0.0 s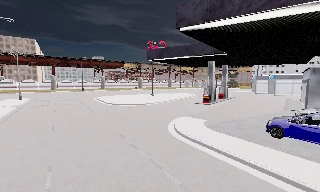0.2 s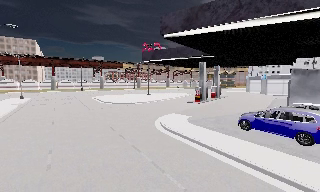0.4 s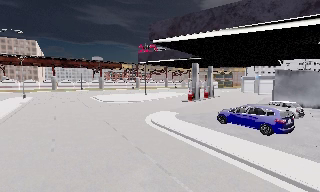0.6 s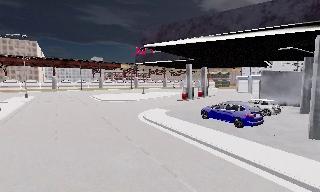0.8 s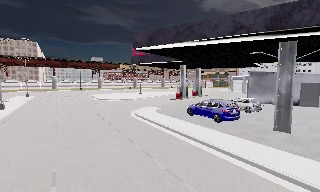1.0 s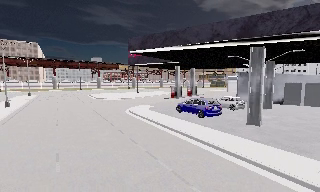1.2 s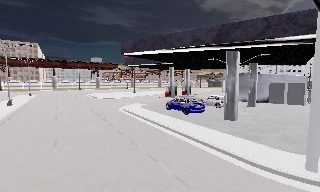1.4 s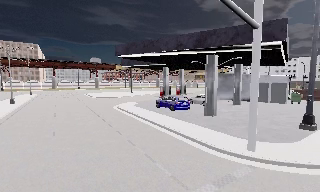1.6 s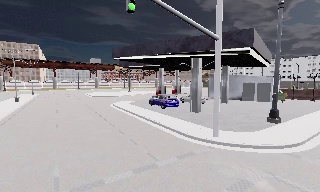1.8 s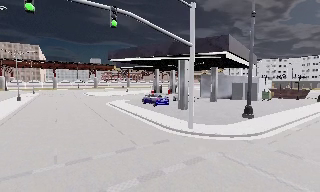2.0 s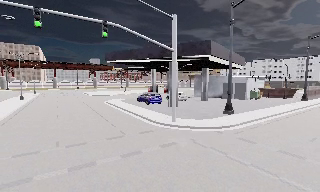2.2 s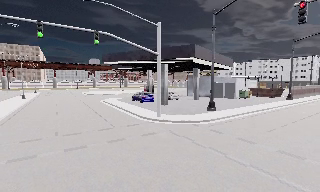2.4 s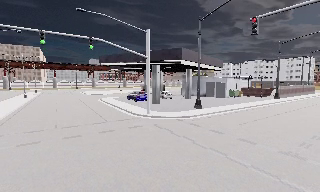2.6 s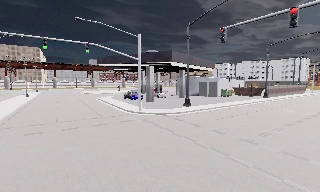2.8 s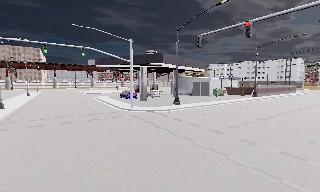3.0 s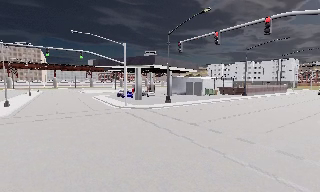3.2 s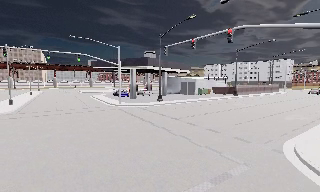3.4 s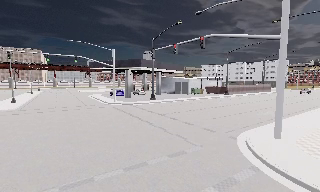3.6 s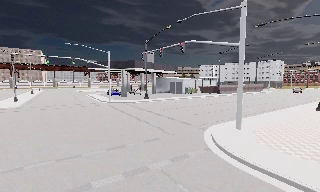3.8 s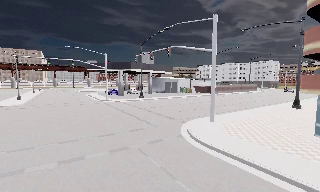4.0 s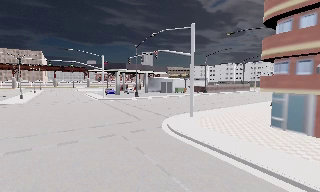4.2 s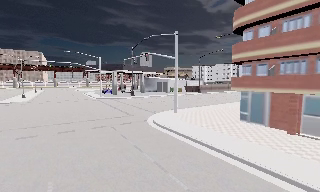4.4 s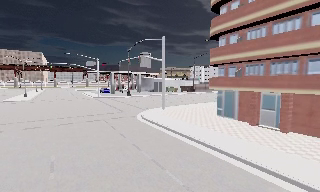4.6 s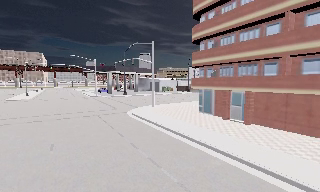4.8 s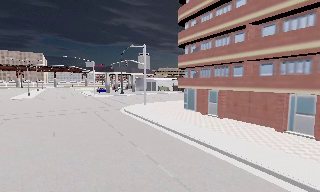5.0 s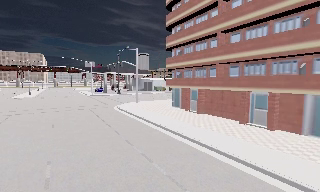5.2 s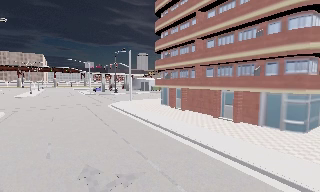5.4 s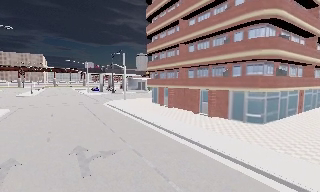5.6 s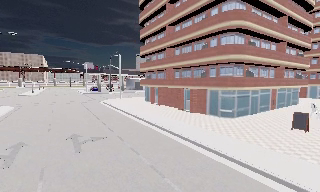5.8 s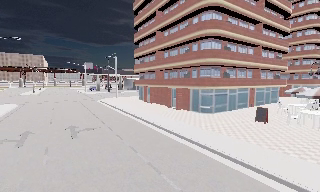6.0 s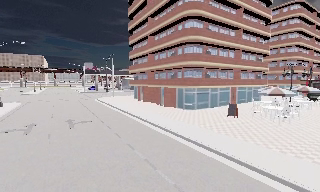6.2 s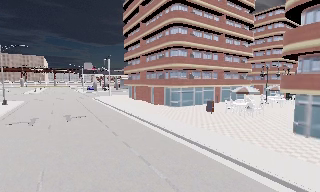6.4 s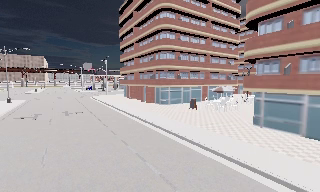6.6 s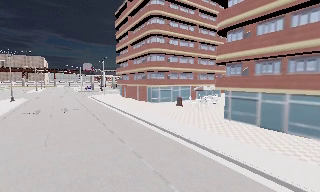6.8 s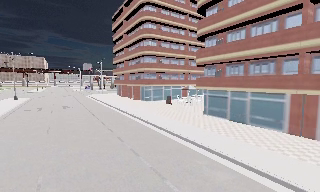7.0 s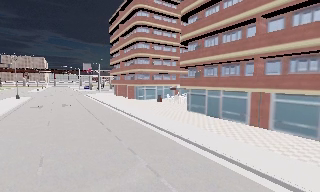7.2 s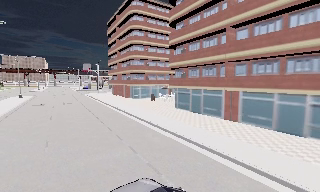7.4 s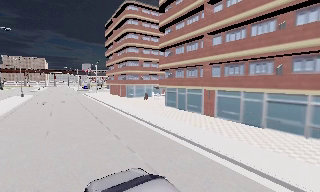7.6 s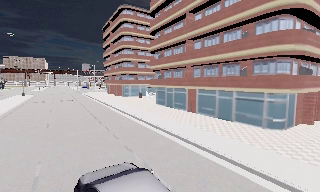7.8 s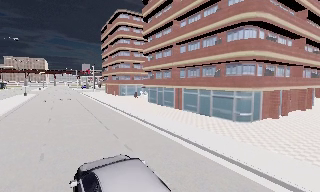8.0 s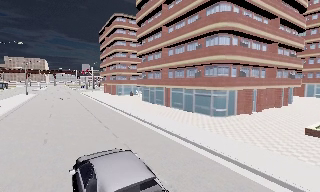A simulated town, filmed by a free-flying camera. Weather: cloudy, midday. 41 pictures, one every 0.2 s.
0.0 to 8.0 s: The camera travels backward and to its right, about 85 m, so what stands in front gets smaller.
The film runs backward here.
